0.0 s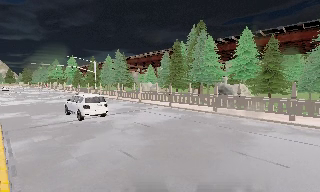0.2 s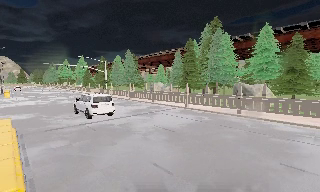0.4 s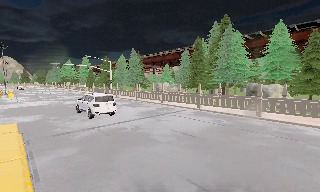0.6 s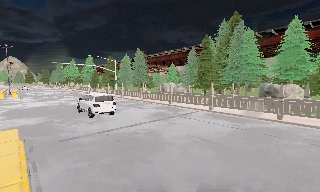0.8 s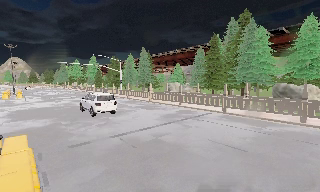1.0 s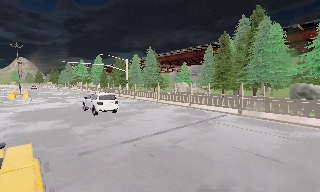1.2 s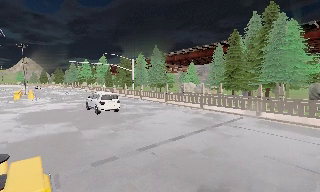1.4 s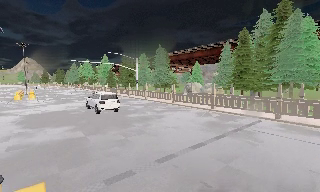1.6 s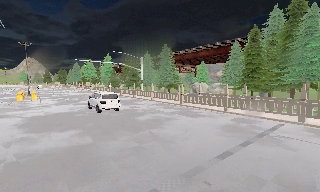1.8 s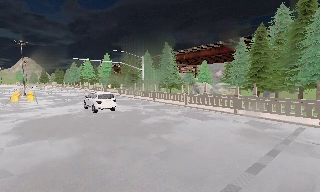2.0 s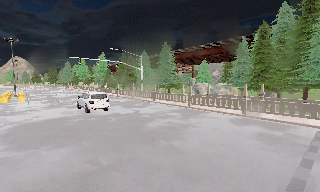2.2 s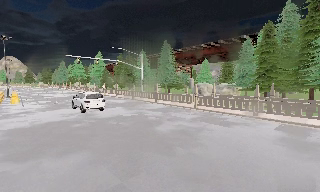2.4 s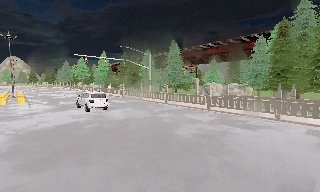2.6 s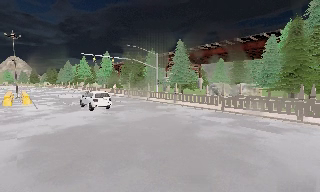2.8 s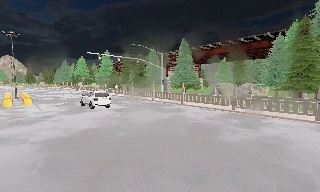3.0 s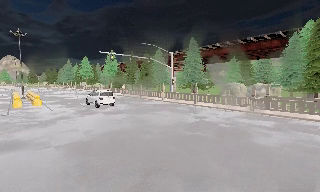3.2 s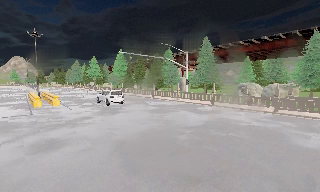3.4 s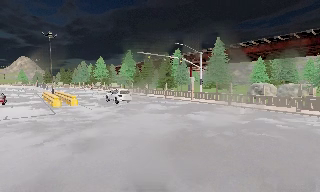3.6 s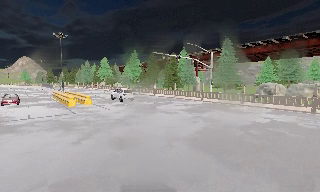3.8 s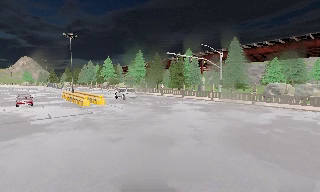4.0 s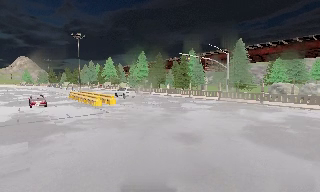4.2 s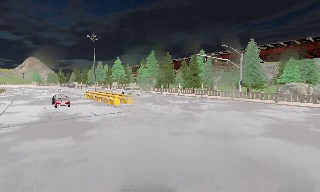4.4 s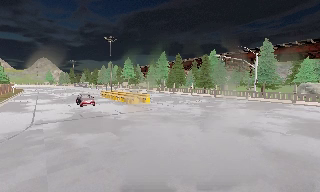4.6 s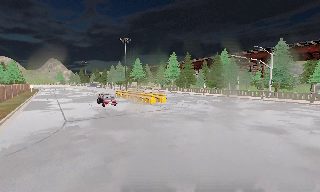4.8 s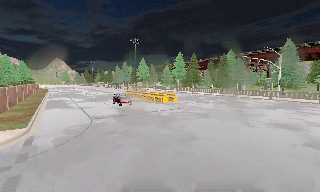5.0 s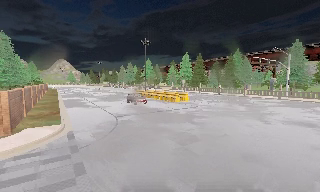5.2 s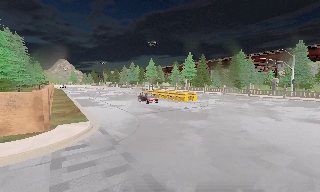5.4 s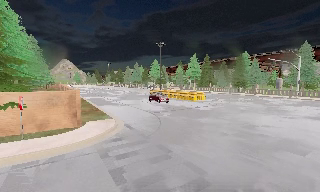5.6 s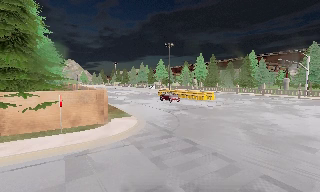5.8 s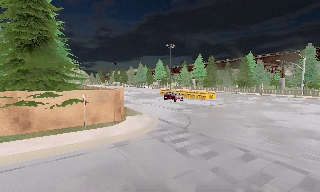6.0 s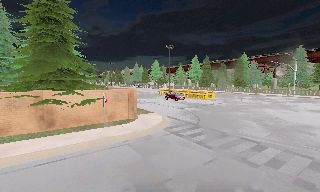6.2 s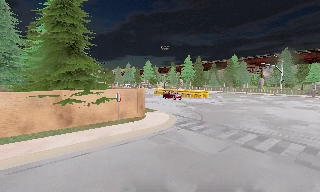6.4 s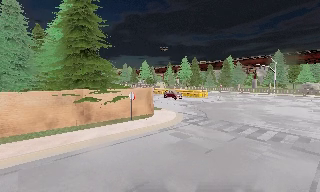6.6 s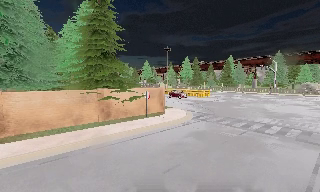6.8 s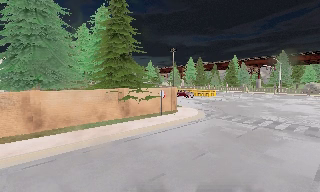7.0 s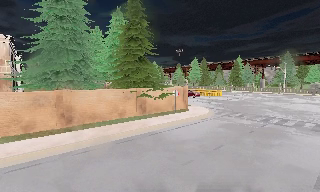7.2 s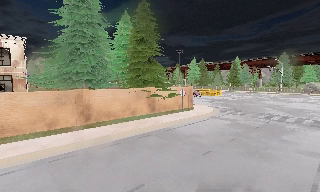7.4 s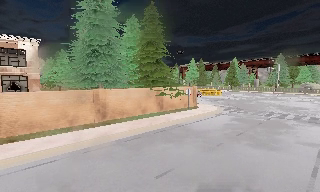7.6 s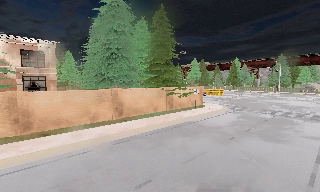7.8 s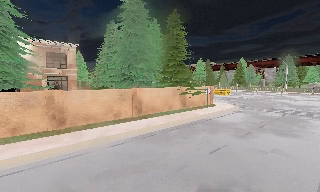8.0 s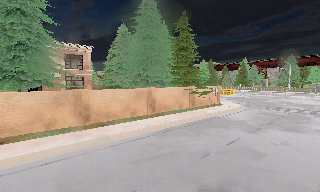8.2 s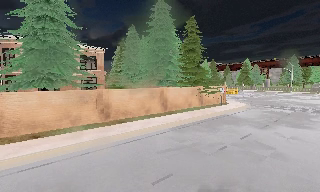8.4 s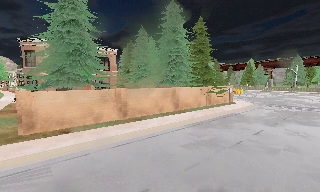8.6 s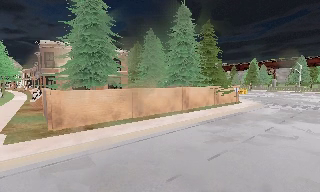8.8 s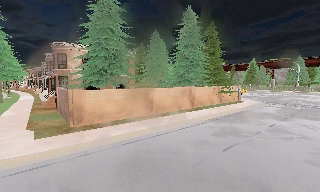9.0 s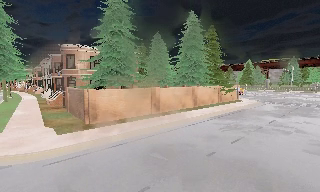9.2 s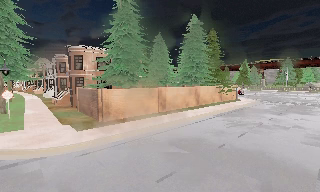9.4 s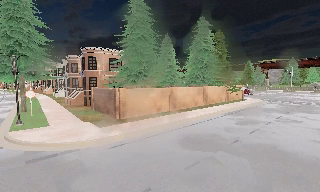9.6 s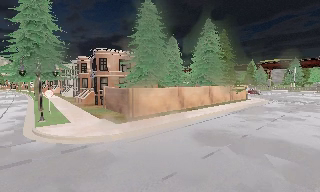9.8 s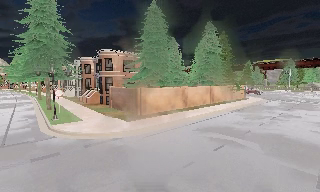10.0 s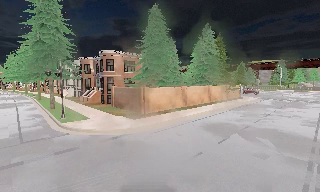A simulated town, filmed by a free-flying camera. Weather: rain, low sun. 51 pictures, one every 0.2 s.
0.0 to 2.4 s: The camera travels forward and to its left, about 16 m, so what stands in front looms larger.
2.4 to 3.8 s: The camera travels to its left, about 11 m, so close, fixed things drift to the right.
3.8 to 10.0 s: The camera travels to its left and backward, about 45 m, so close, fixed things drift to the right.
The film runs forward here.
